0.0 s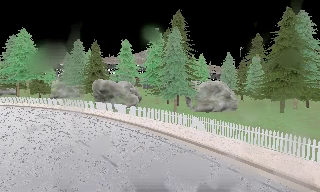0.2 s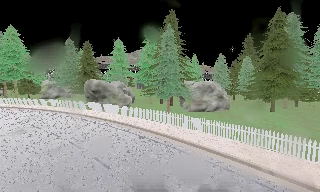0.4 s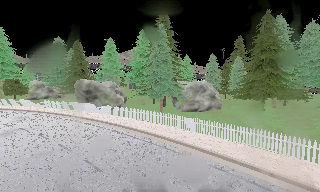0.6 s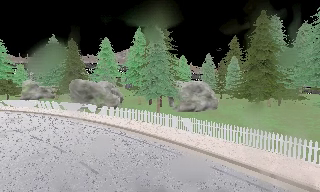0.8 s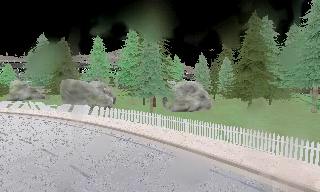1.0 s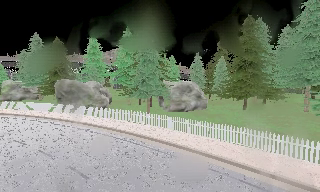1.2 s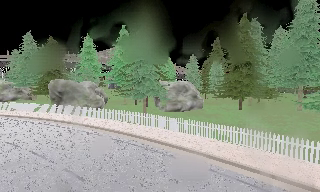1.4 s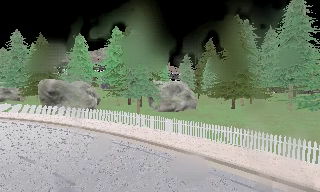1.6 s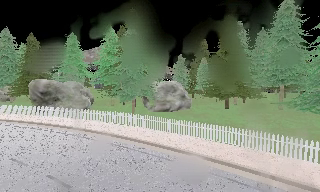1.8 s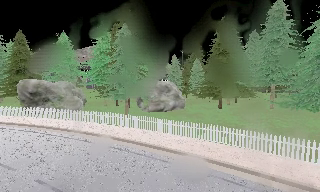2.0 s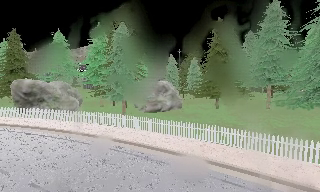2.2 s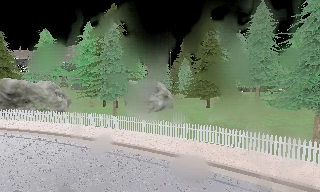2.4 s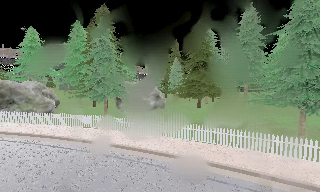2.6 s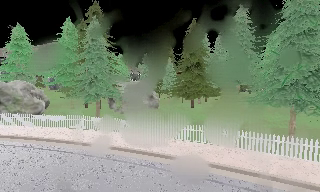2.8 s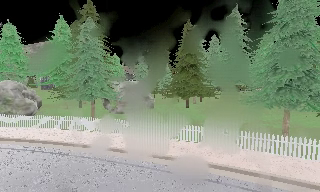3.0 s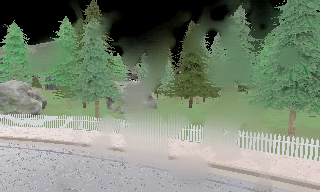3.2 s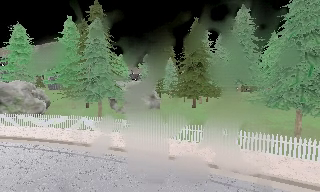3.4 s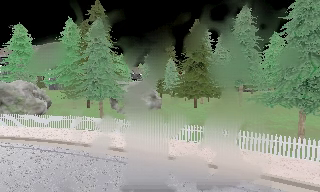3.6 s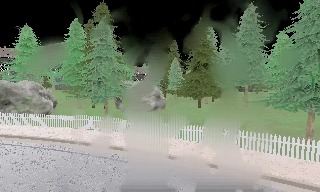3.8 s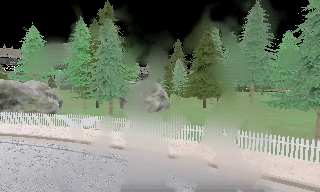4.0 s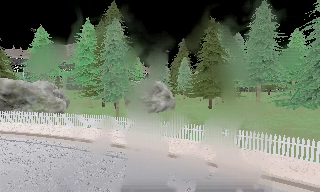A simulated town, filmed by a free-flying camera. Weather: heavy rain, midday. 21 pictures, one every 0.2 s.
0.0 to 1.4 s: The camera pans to its right, which is clockwise from overhead, by about 15 degrees. It travels forward, about 0.5 m, so what stands in front looms larger.
1.4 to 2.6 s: The scene slides to the left, as the camera pans about 15 degrees to its right.
2.6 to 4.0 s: The camera travels to its left, about 0.5 m, so close, fixed things drift to the right.
The film runs forward here.
